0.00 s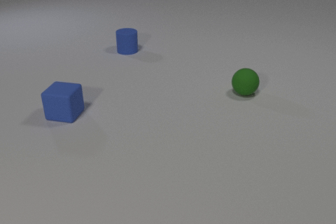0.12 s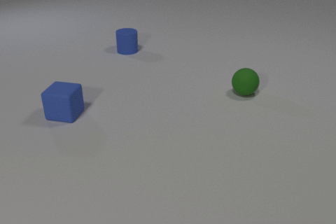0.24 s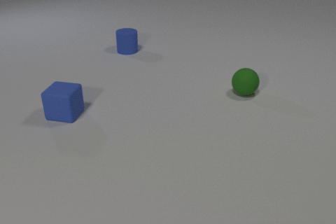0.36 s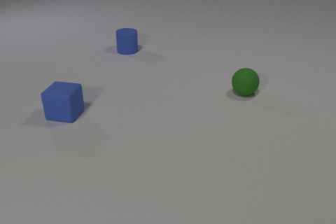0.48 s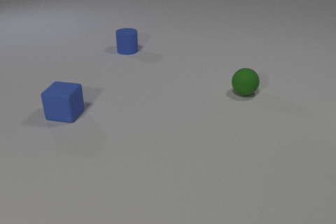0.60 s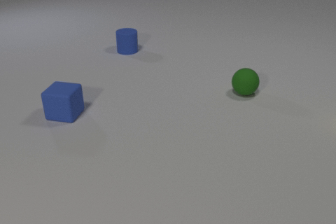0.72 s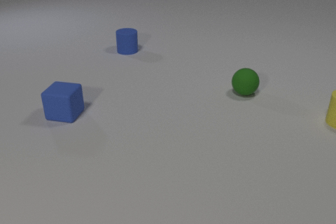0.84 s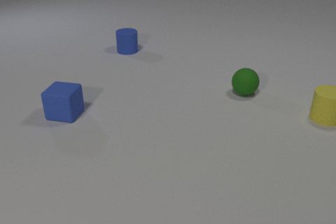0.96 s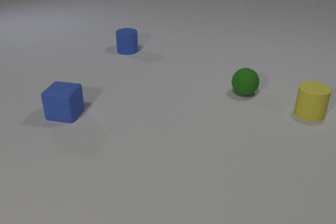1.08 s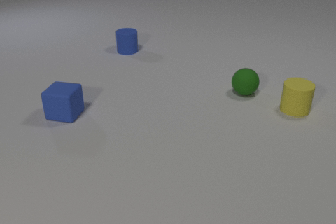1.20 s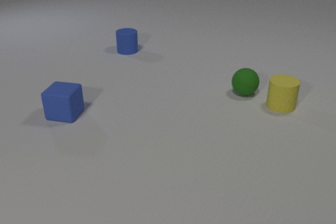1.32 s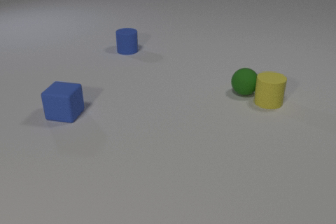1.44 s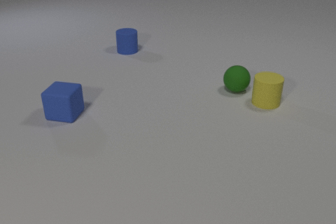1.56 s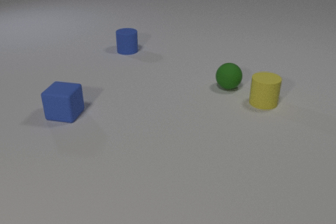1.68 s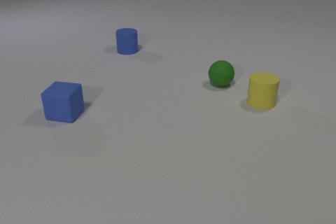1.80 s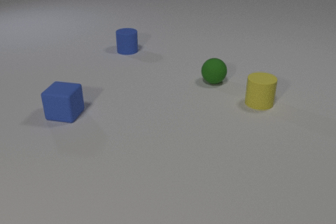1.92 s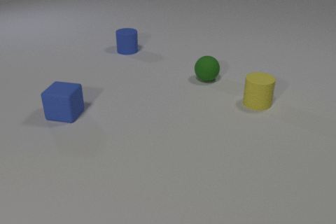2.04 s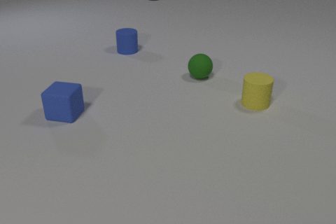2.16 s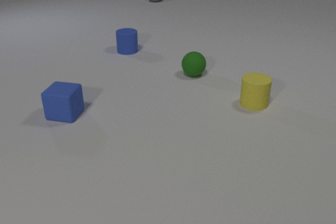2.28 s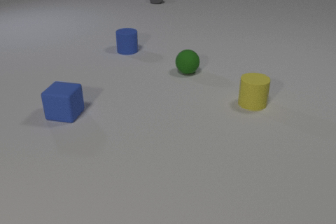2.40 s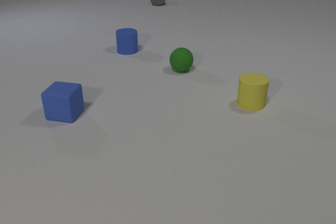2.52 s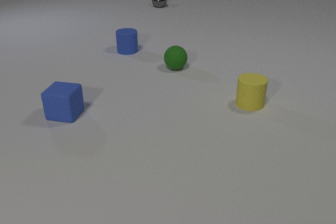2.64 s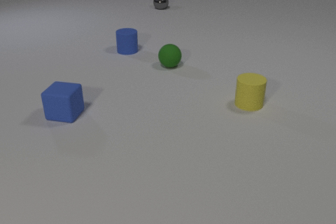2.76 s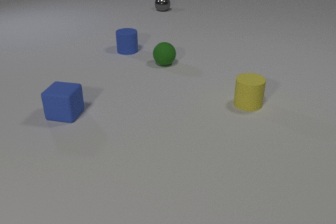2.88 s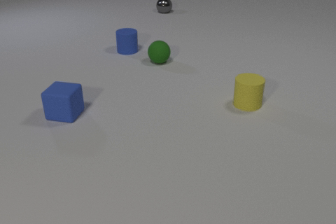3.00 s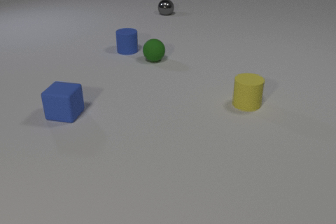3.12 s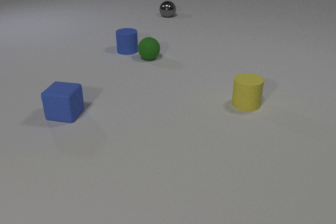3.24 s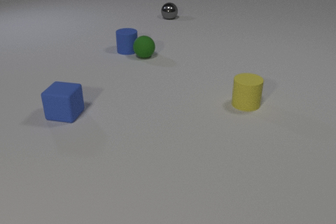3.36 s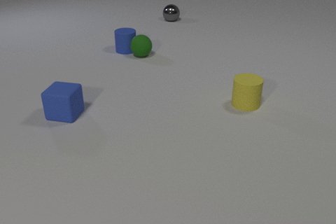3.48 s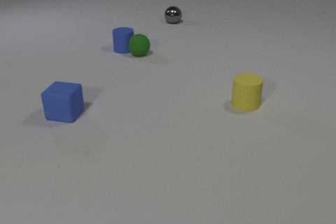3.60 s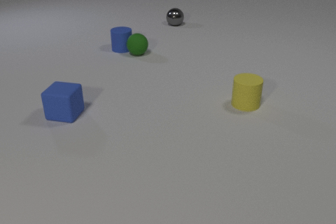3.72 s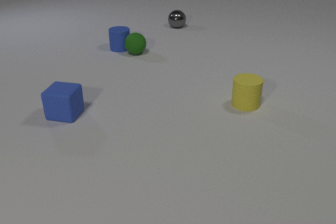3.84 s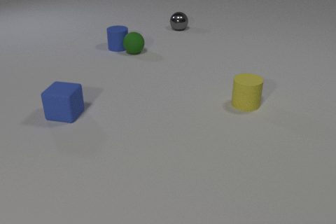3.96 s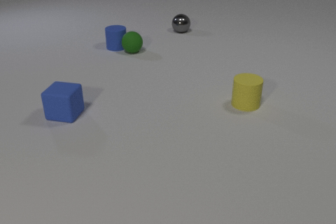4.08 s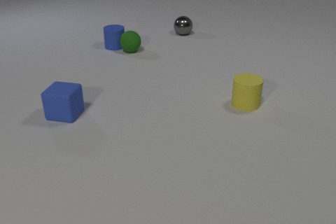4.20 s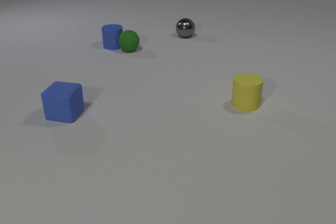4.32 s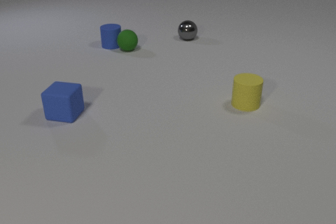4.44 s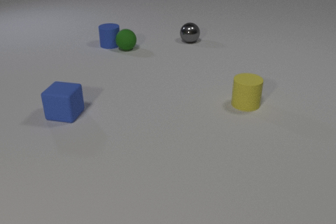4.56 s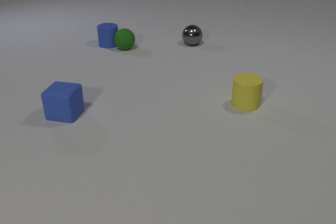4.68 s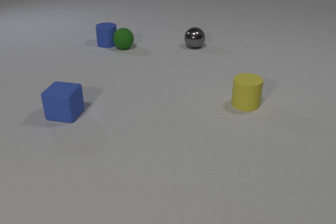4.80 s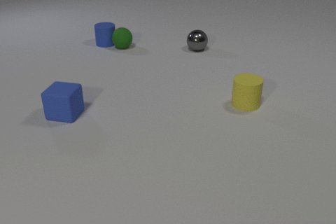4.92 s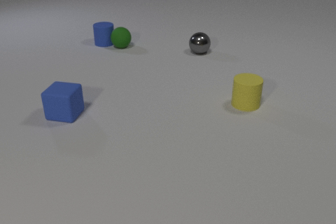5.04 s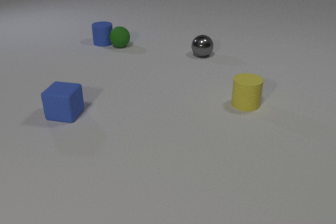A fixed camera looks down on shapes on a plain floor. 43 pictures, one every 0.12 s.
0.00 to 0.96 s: The yellow rubber cylinder comes in at the right edge, slides to the left.
0.96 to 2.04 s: The yellow rubber cylinder slides to the left. The green rubber sphere rolls to the left and away from the camera. The gray metal sphere comes in at the top edge, rolls toward the camera. The yellow rubber cylinder and the green rubber sphere collide.
2.04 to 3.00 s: The yellow rubber cylinder slides to the left. The green rubber sphere rolls to the left and away from the camera. The gray metal sphere rolls toward the camera.
3.00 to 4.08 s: The green rubber sphere rolls away from the camera and to the left. The blue rubber cylinder slides away from the camera and to the left. The gray metal sphere rolls toward the camera. The green rubber sphere and the blue rubber cylinder collide.
4.08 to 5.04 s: The green rubber sphere rolls away from the camera and to the left. The blue rubber cylinder slides away from the camera and to the left. The gray metal sphere rolls toward the camera.
What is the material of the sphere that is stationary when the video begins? rubber.
What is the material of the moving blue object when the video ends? rubber.
How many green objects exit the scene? 0.
